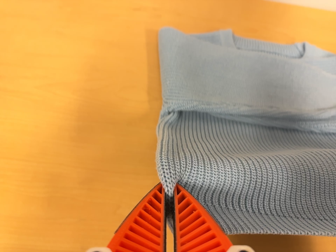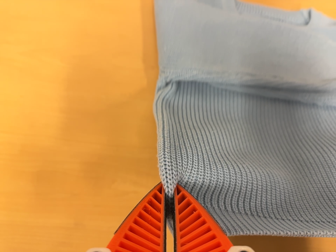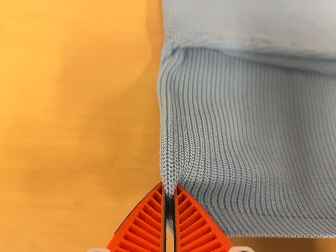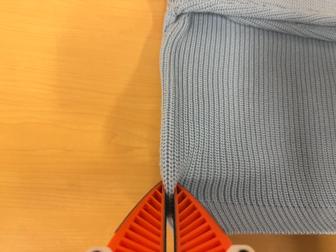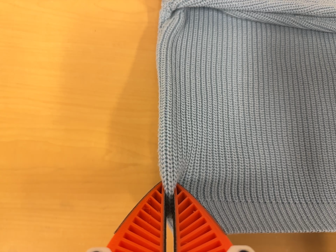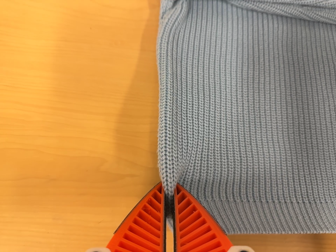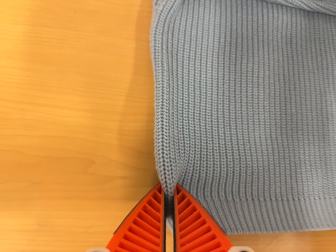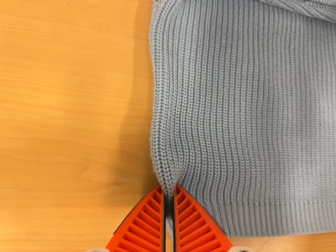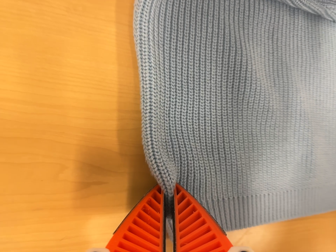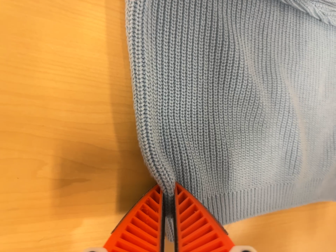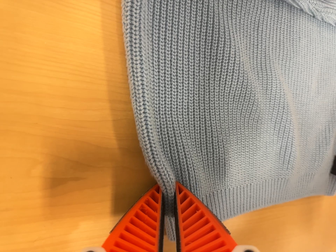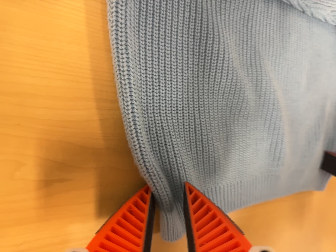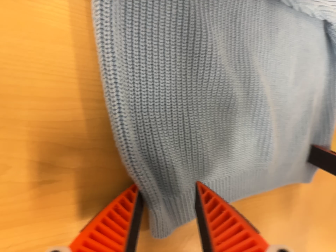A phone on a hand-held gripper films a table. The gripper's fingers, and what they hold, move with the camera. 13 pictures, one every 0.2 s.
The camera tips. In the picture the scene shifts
upward.
0.0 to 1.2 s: The camera travels forward, about 12 cm, so what stands in front looms larger. Its aim tips toward the bottom of its view by about 20 degrees, and the scene shifts upward.
1.2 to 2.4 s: The camera swings to its right by about 25 degrees, and the scene slides to the left. It travels toward the top of its view and to its left, about 7 cm. Its aim tips toward the bottom of its view by about 15 degrees, and the scene shifts upward.
The film runs backward here.
